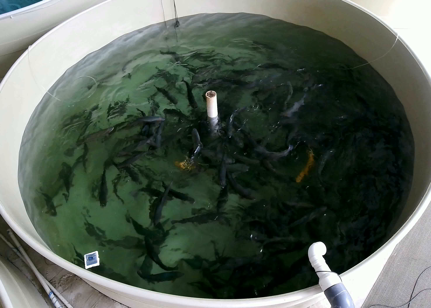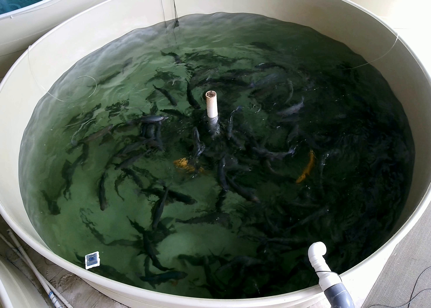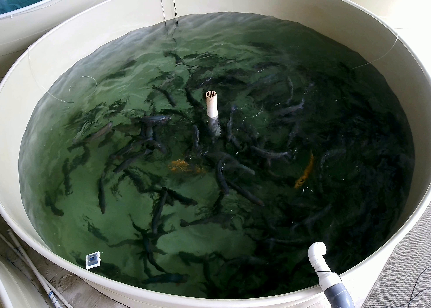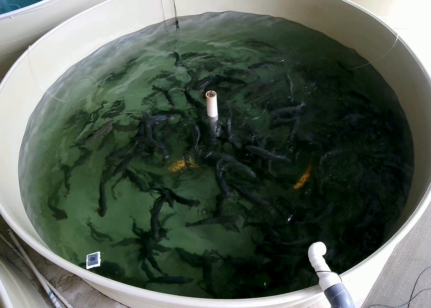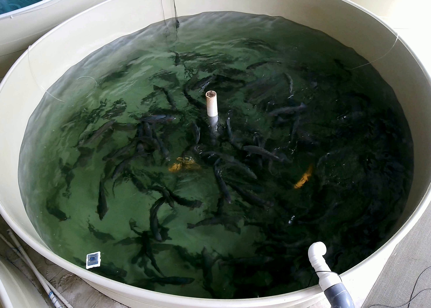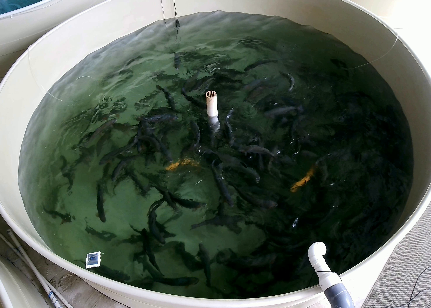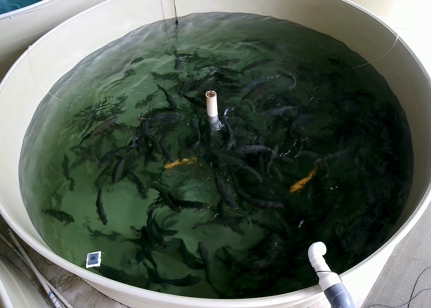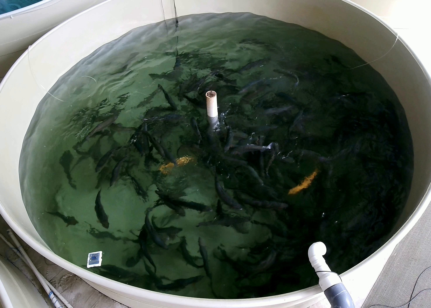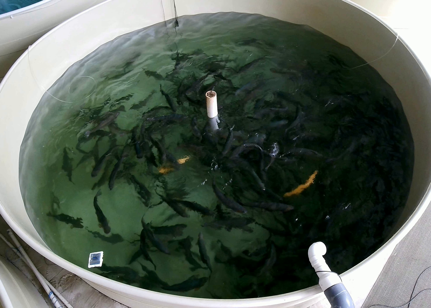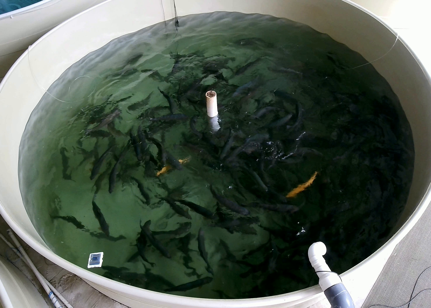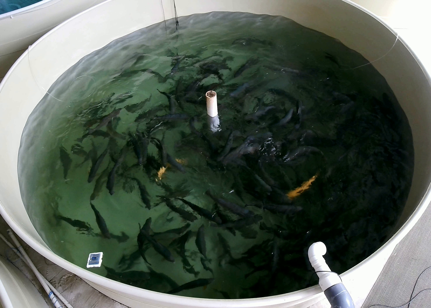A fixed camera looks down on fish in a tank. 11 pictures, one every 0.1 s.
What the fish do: Foraging.
